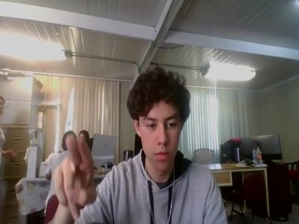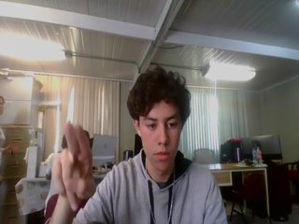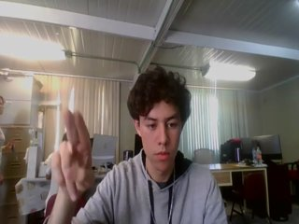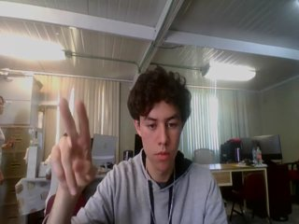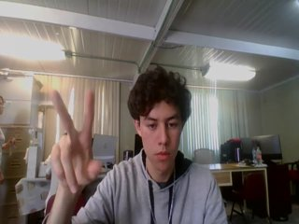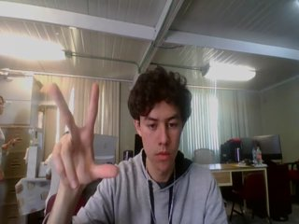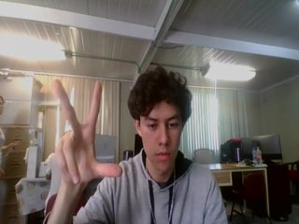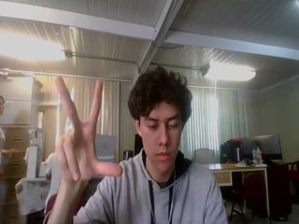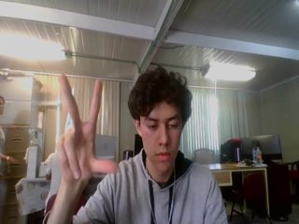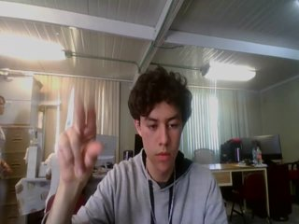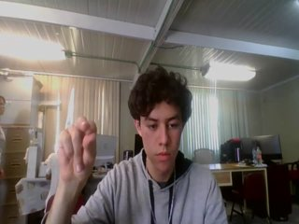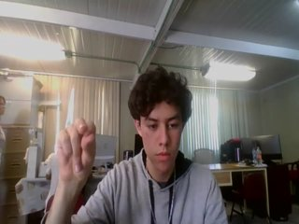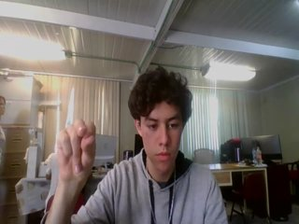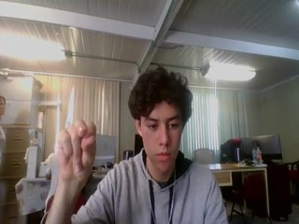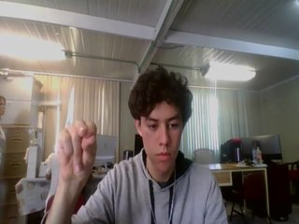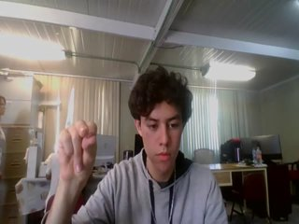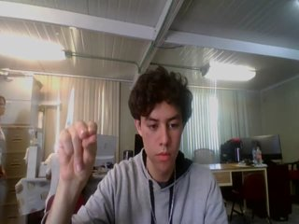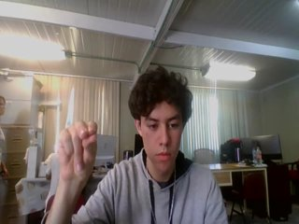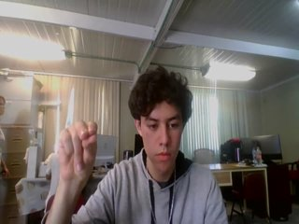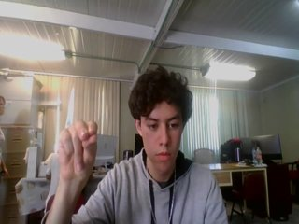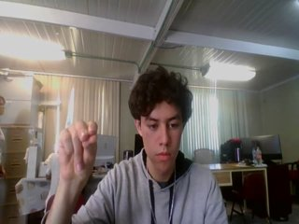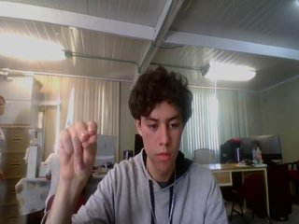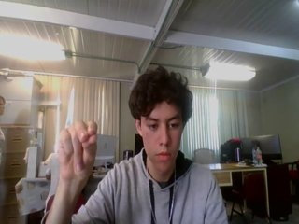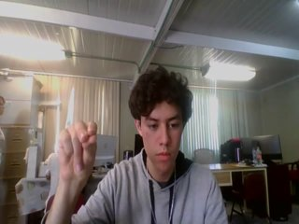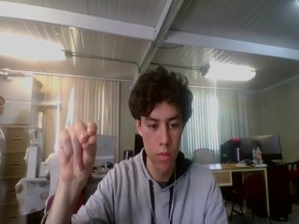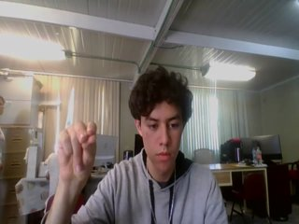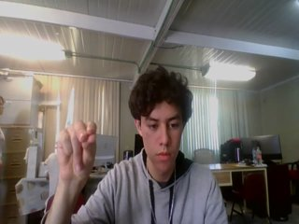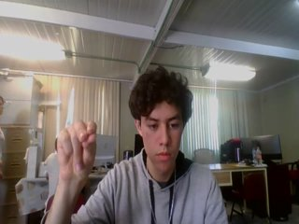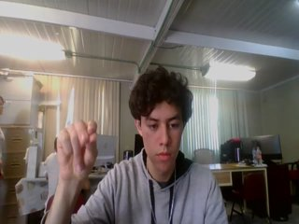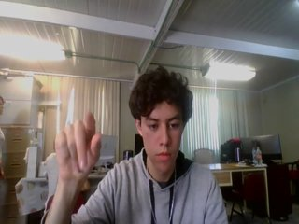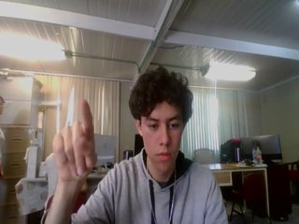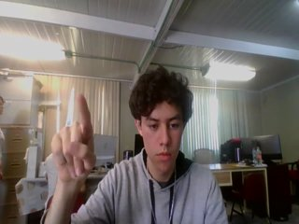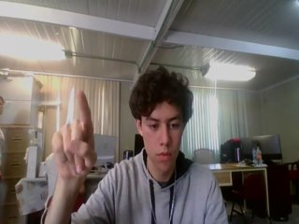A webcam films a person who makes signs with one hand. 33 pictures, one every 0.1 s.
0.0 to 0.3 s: Pointing with two fingers.
0.4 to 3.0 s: Zoom out.
